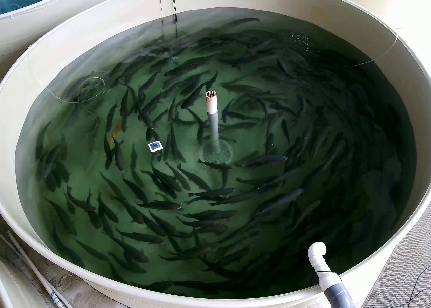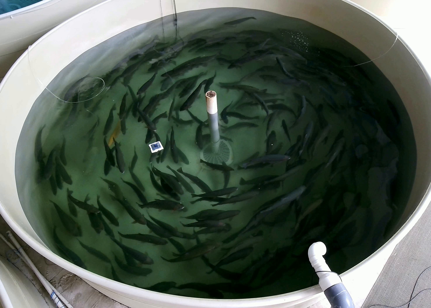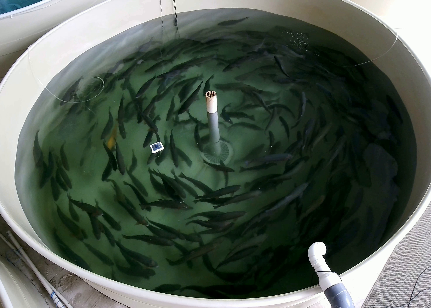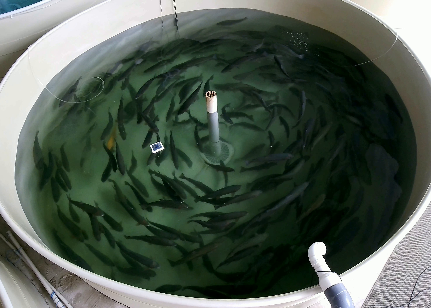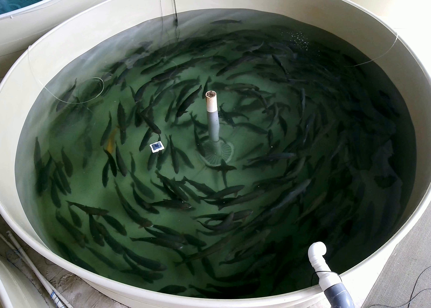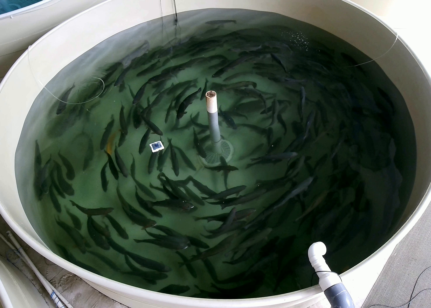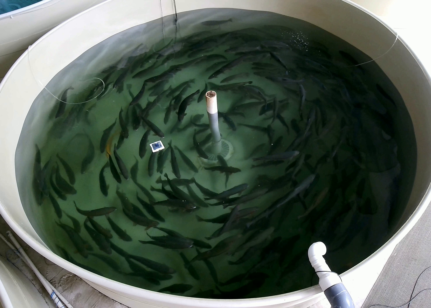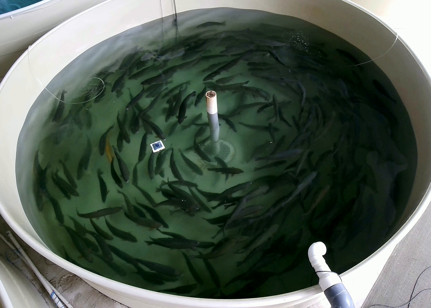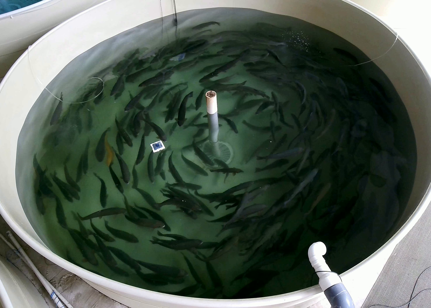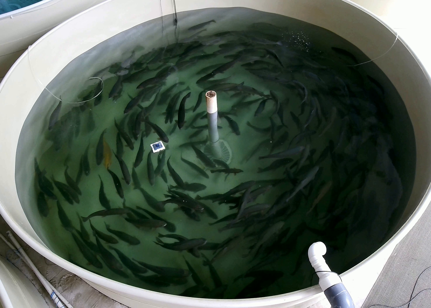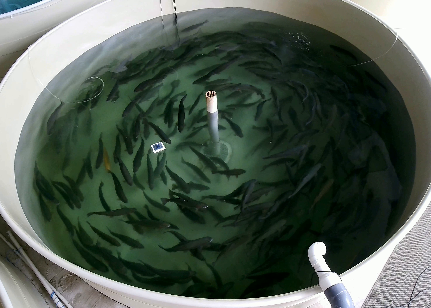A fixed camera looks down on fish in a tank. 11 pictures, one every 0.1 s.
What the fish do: Normal cruising.
